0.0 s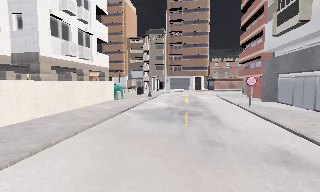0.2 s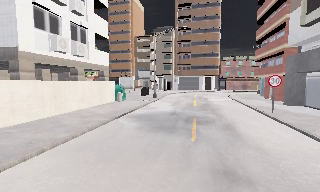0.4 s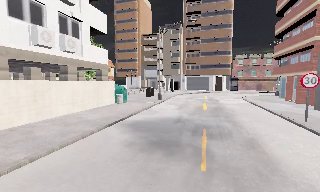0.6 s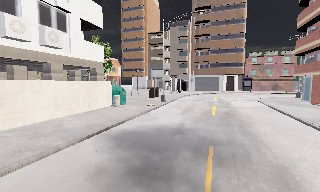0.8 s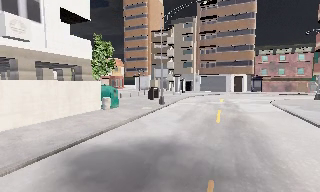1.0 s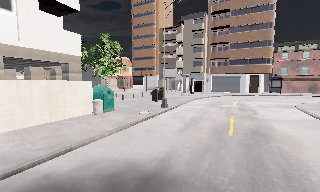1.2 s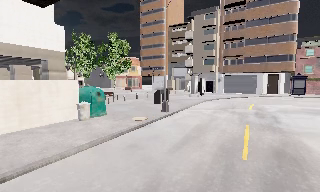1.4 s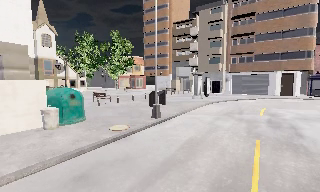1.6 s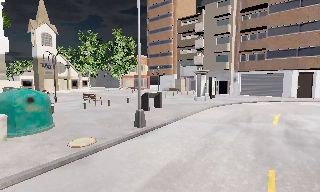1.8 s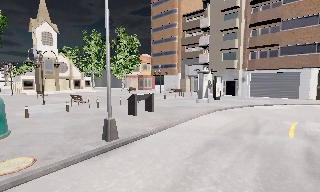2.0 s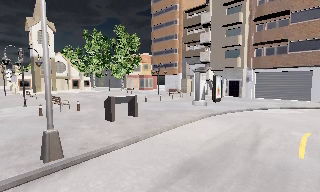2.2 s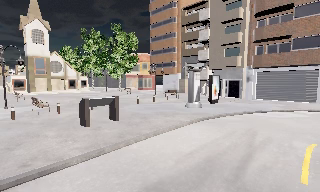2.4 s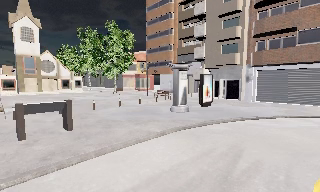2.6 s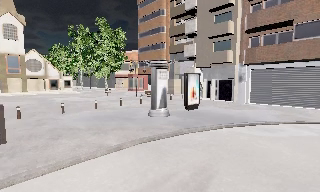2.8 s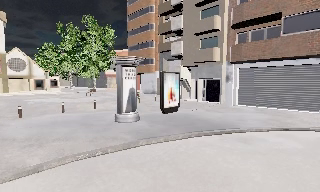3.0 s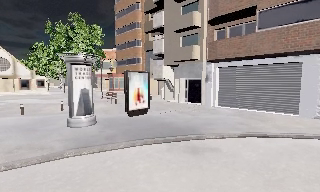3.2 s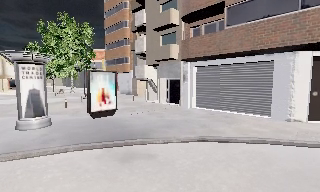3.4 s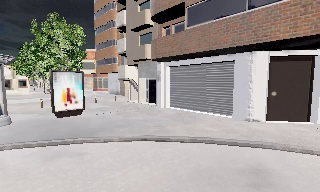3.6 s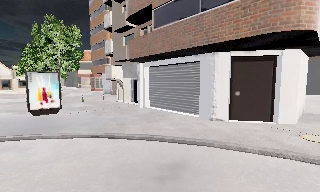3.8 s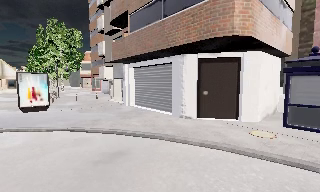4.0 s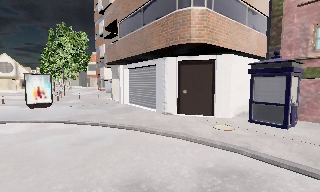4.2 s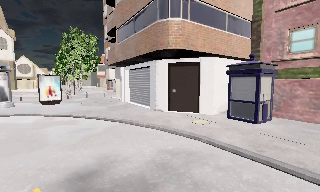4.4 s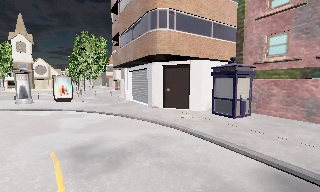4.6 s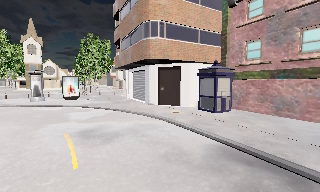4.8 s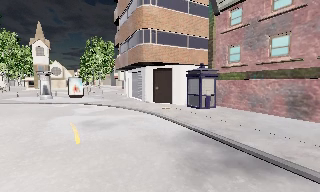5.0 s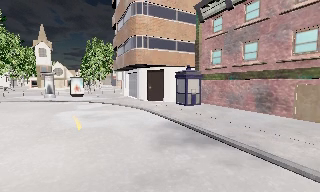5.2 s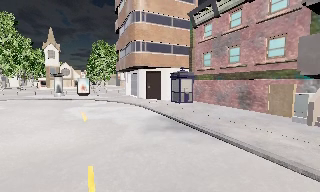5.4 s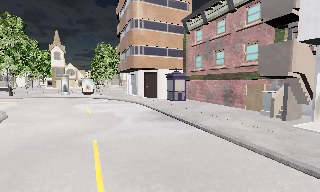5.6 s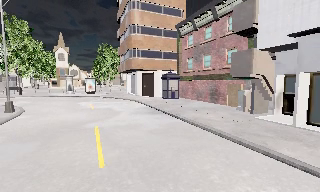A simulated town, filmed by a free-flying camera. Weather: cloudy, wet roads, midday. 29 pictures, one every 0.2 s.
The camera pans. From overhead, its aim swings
counterclockwise.
0.0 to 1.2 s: The camera pans to its left, which is counterclockwise from overhead, by about 20 degrees. It travels forward, about 11 m, so what stands in front looms larger.
1.2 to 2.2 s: The camera pans to its left, which is counterclockwise from overhead, by about 15 degrees. It travels forward and to its right, about 9 m, so what stands in front looms larger.
2.2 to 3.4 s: The camera travels to its right and forward, about 11 m, so close, fixed things drift to the left.
3.4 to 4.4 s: The camera pans to its left, which is counterclockwise from overhead, by about 15 degrees. It travels to its right and backward, about 8 m, so close, fixed things drift to the left.
4.4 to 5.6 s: The camera travels backward and to its right, about 10 m, so what stands in front gets smaller.
The film runs forward here.
